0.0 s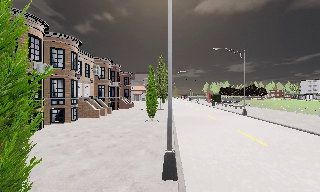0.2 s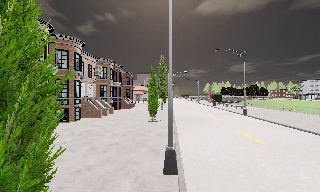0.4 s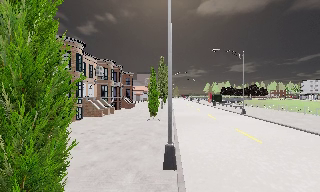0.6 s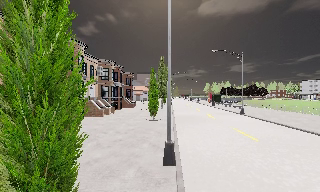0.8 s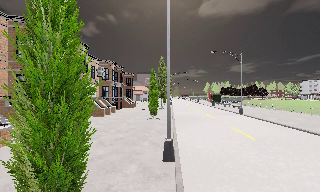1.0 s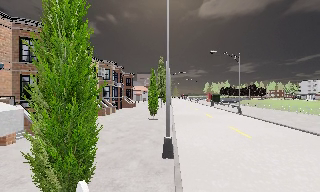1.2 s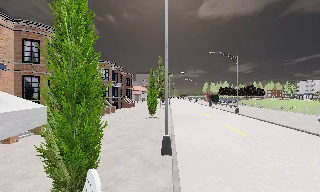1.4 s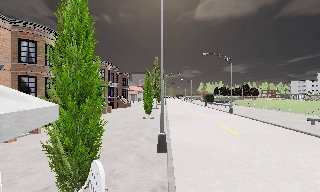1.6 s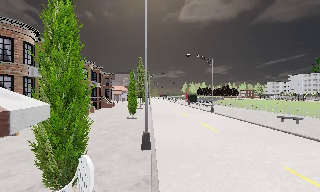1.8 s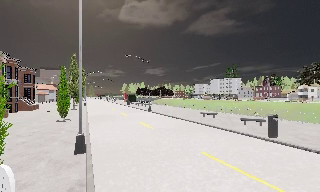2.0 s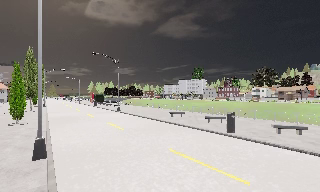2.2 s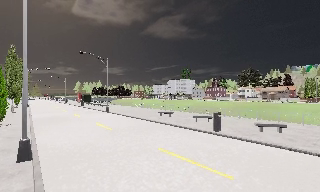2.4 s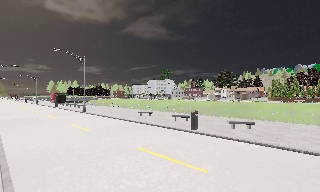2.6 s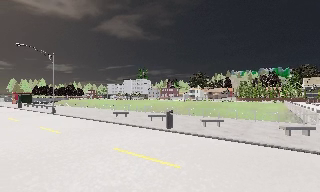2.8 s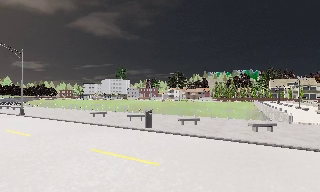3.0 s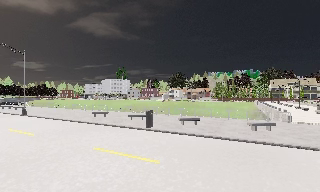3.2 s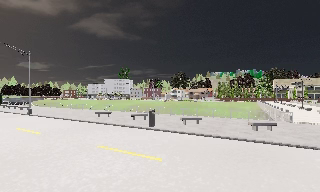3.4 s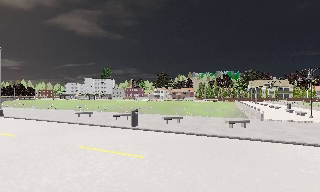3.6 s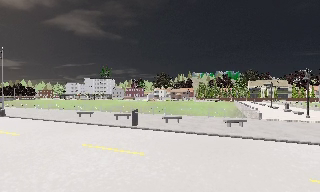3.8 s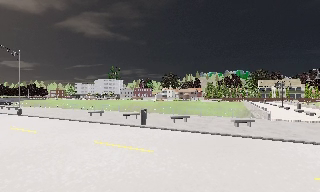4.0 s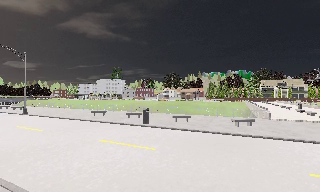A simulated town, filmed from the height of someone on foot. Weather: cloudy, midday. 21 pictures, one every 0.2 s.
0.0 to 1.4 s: The camera travels backward, about 2 m, so what stands in front gets smaller.
1.4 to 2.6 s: The camera pans to its right, which is clockwise from overhead, by about 55 degrees. It travels backward, about 1 m.
2.6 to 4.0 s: The camera travels backward, about 1.5 m, so what stands in front gets smaller.
The film runs backward here.
